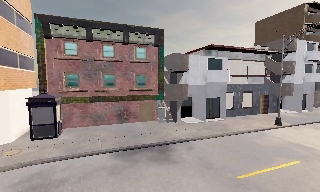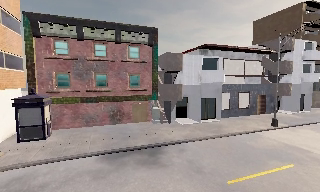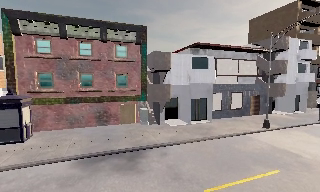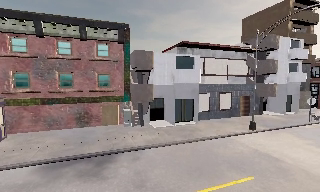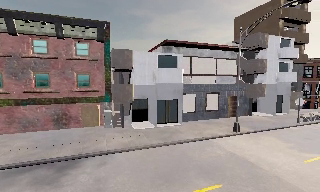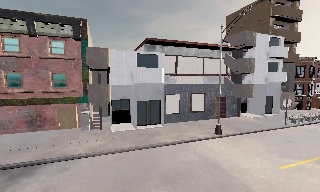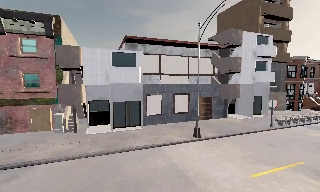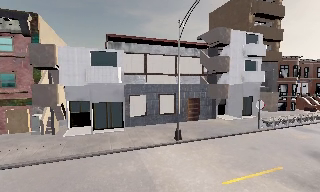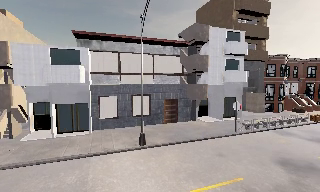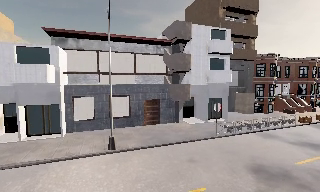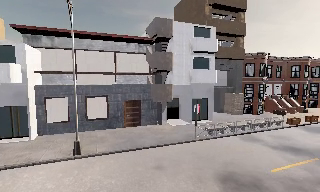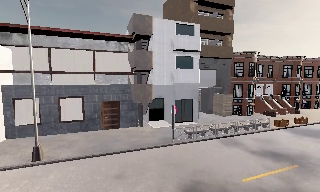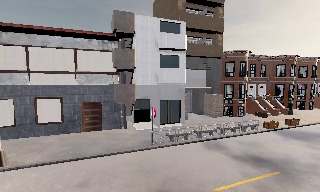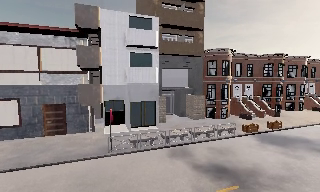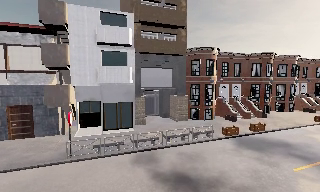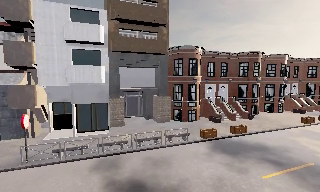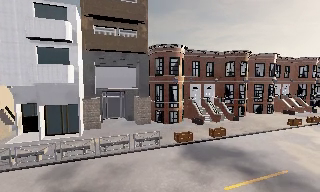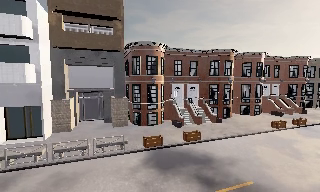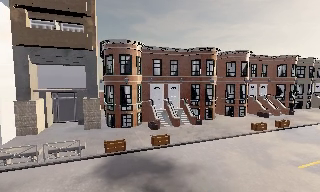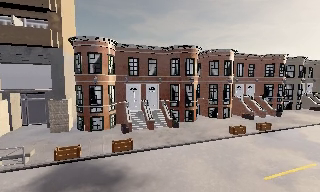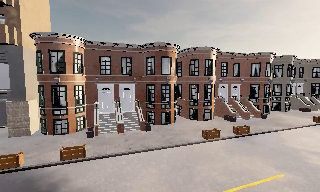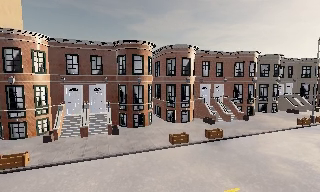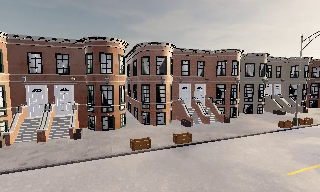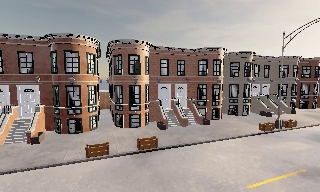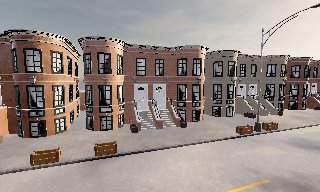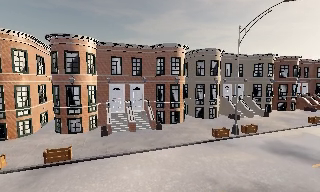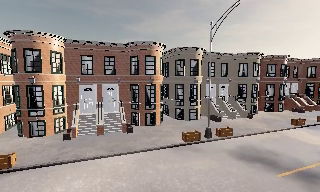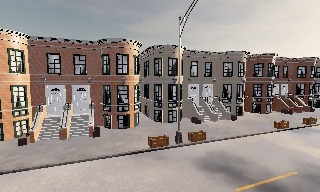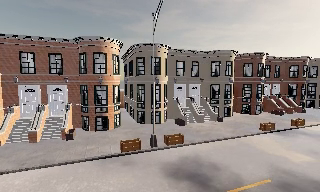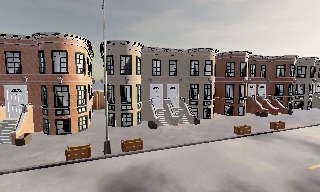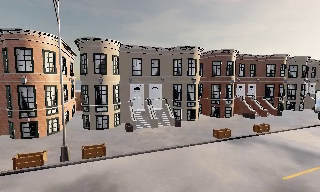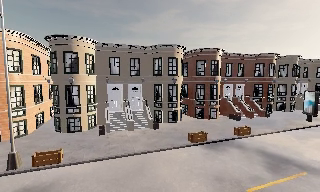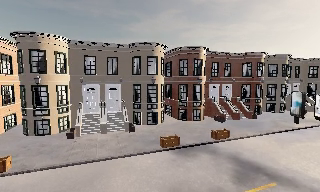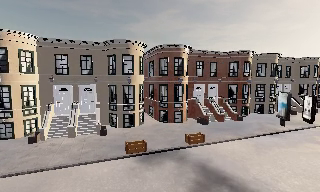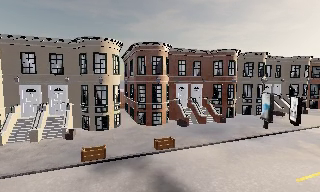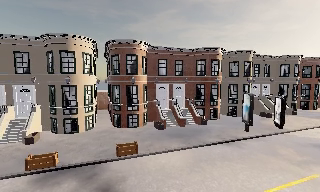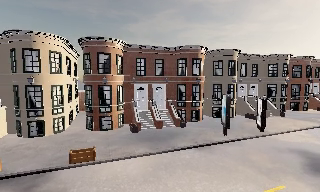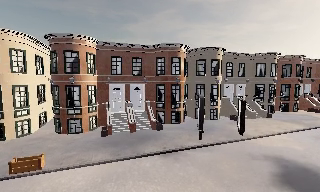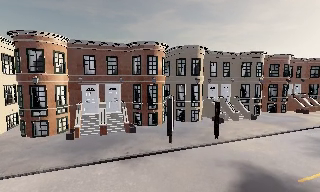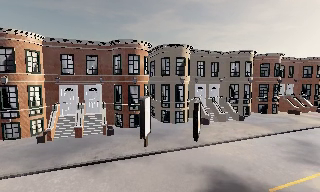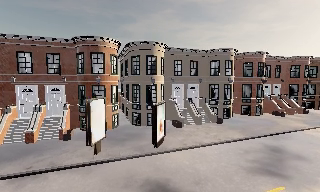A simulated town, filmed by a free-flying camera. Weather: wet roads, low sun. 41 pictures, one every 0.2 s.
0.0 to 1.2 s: The camera travels to its right, about 8 m, so close, fixed things drift to the left. It gains speed.
1.2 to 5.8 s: The camera travels to its right, about 45 m, so close, fixed things drift to the left.
5.8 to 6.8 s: The camera travels to its right and forward, about 10 m, so close, fixed things drift to the left.
6.8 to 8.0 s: The camera travels to its right, about 12 m, so close, fixed things drift to the left.
The film runs forward here.
